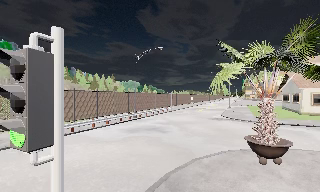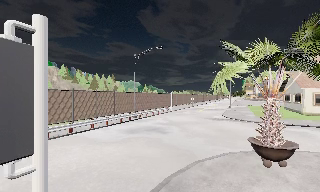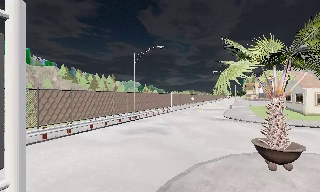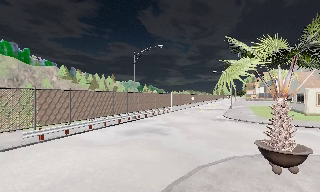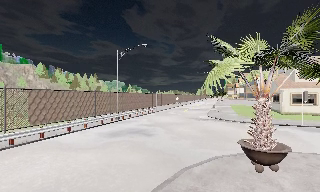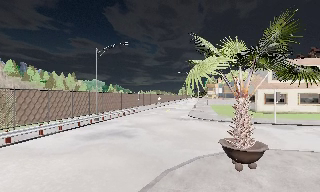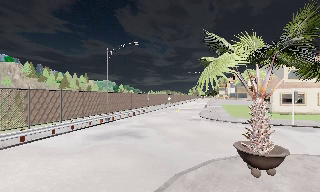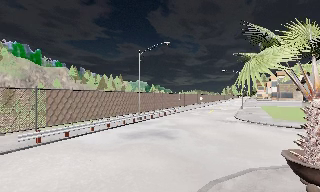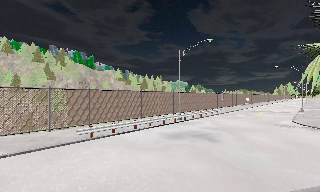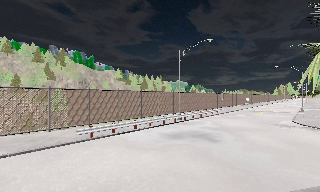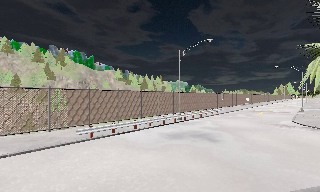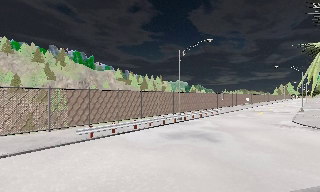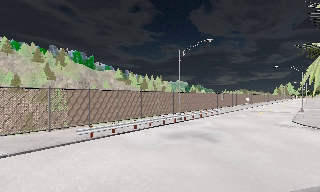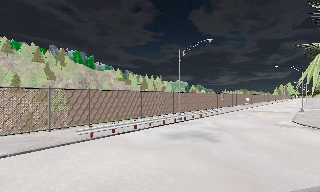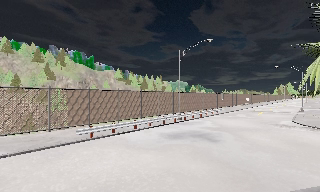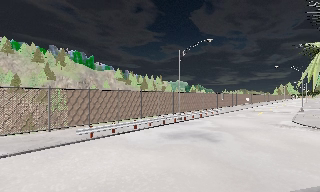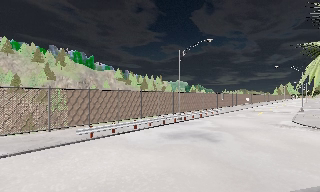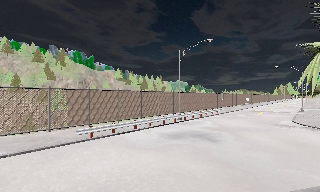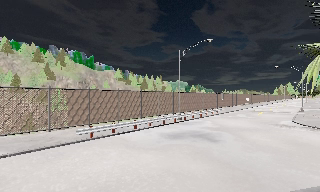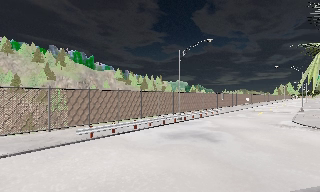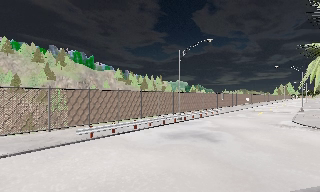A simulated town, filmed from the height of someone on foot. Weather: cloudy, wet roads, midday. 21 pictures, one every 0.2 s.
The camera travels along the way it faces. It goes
forward.
0.0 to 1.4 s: The camera travels forward, about 1.5 m, so what stands in front looms larger.
1.4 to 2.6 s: The camera pans to its left, which is counterclockwise from overhead, by about 15 degrees.
2.6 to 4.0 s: The camera keeps its place and its aim.
The film runs forward here.
